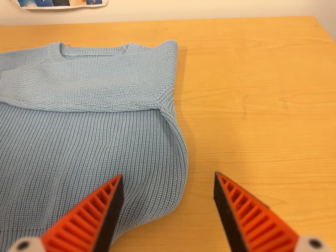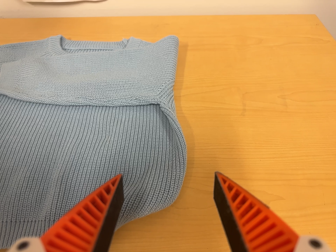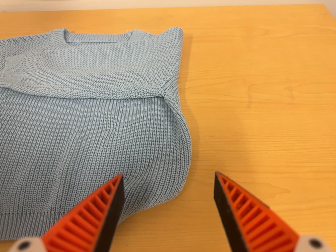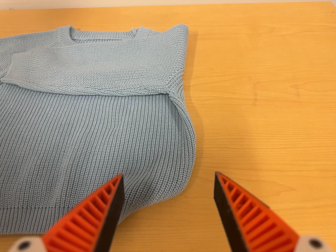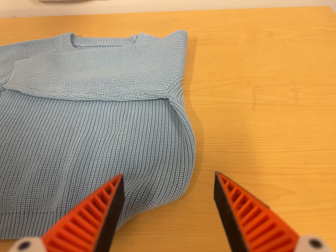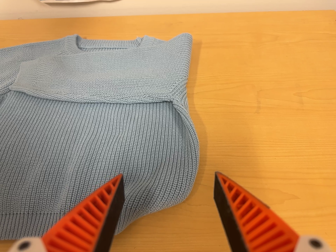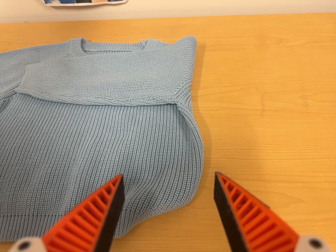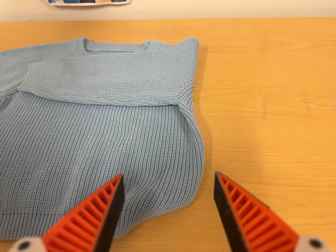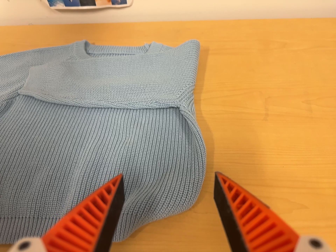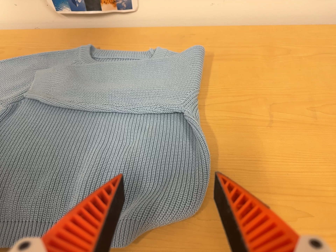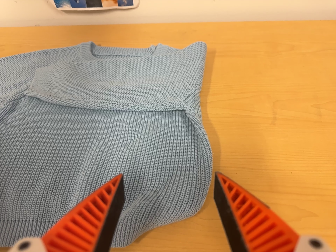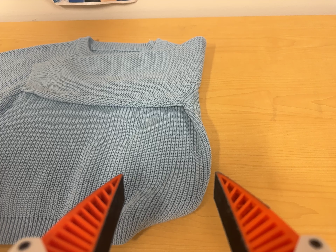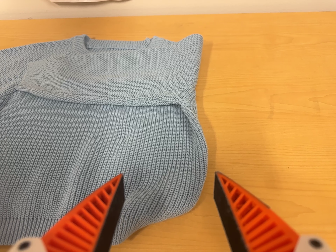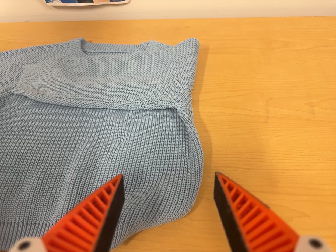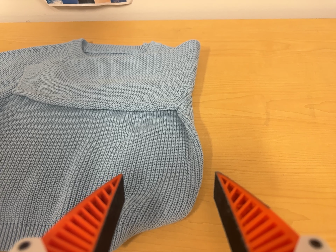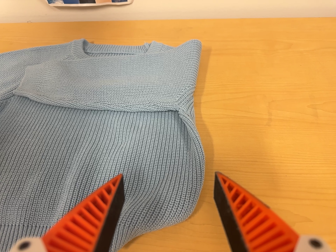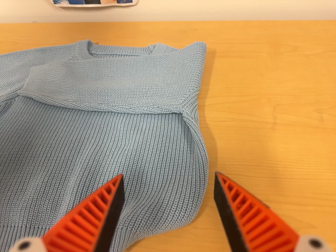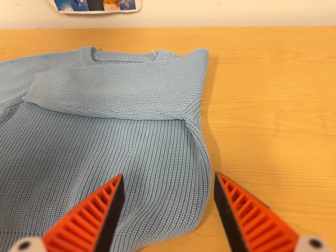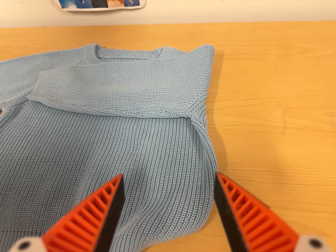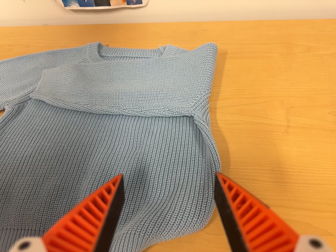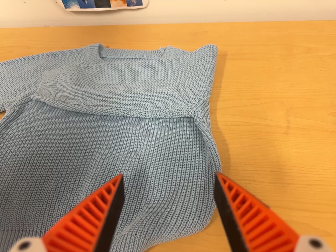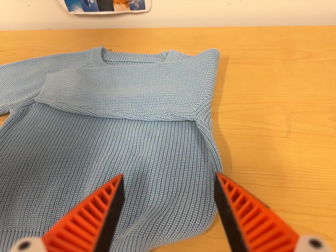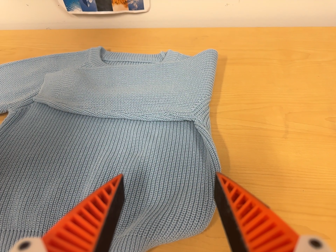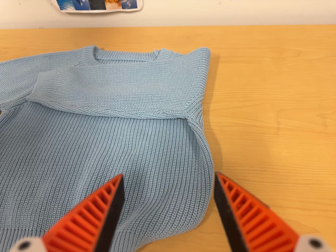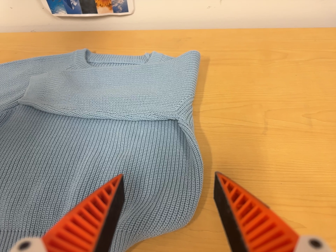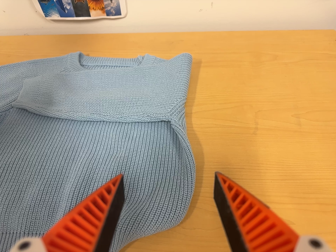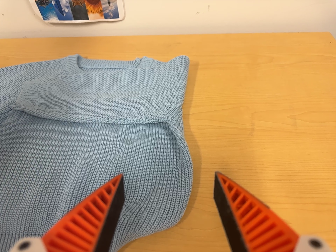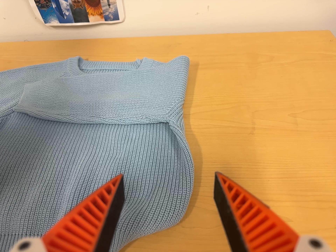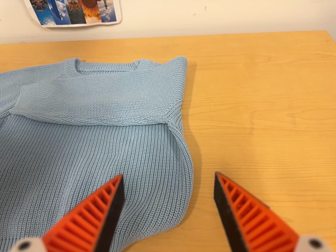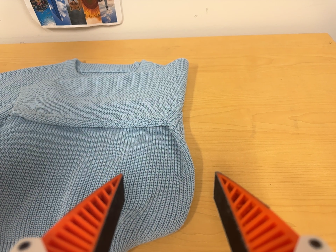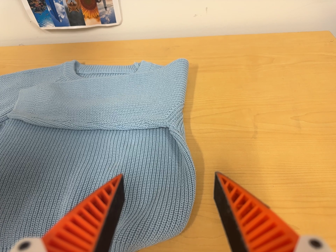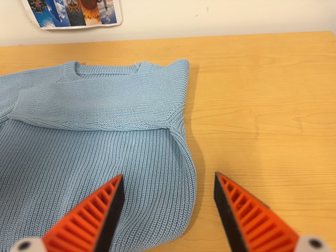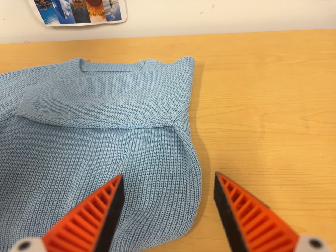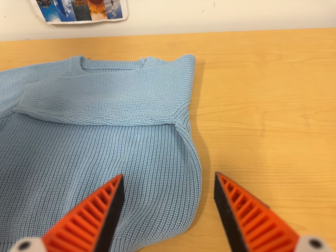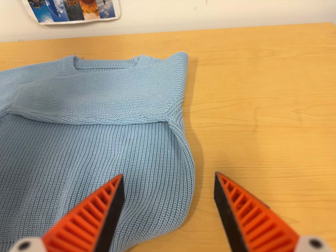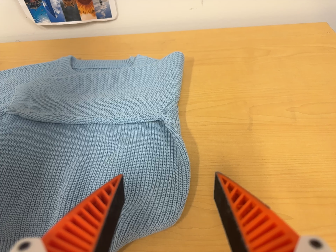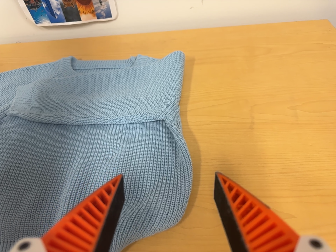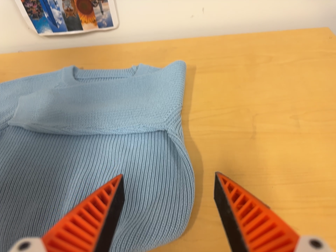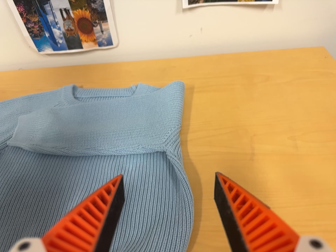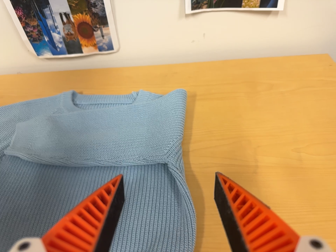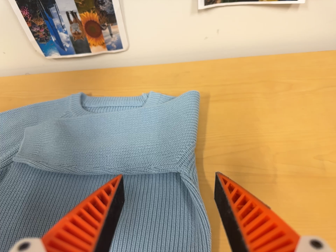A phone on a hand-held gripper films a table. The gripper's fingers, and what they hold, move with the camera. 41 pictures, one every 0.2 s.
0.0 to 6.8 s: The camera shifts only a little, or ends up much as it began.
6.8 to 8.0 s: The camera travels toward the top of its view, about 8 cm, so close, fixed things drift downward.
The film runs backward here.
